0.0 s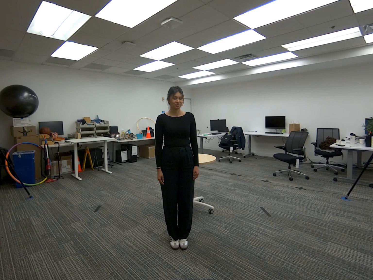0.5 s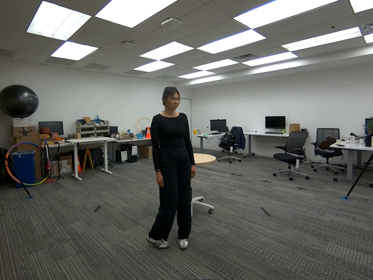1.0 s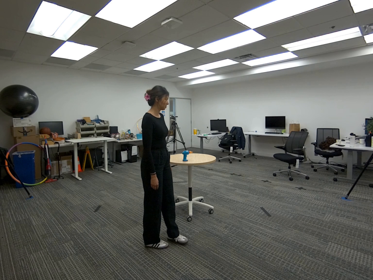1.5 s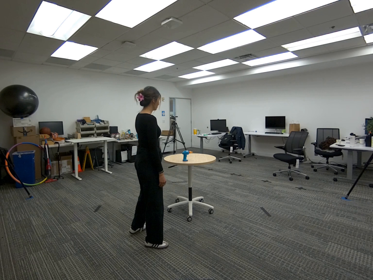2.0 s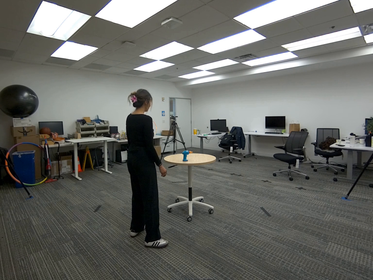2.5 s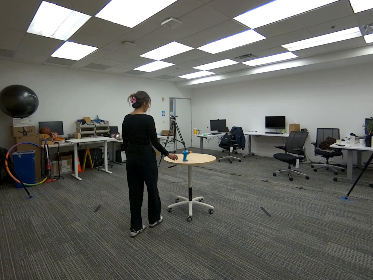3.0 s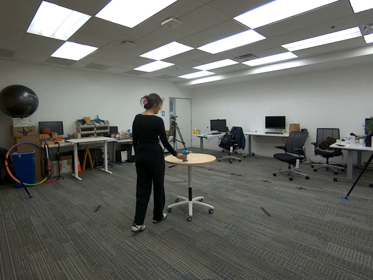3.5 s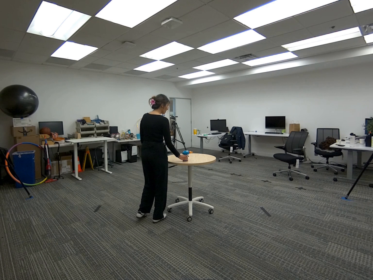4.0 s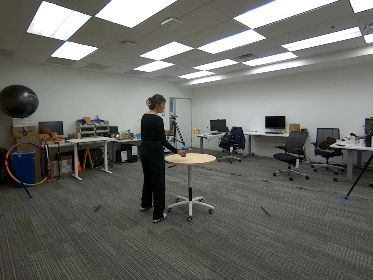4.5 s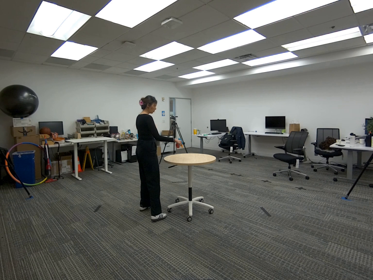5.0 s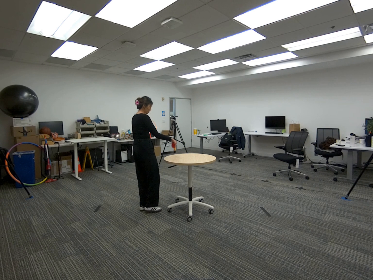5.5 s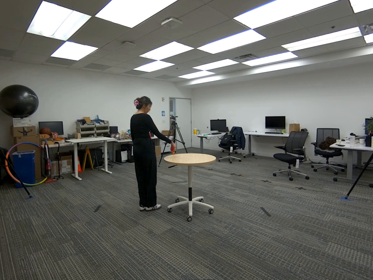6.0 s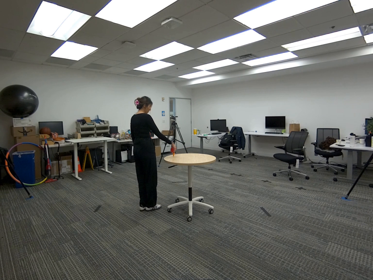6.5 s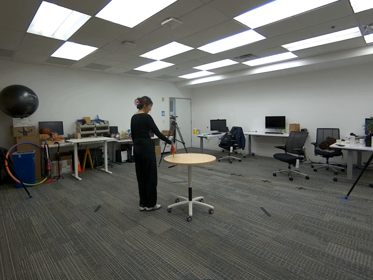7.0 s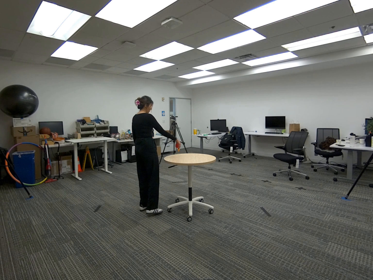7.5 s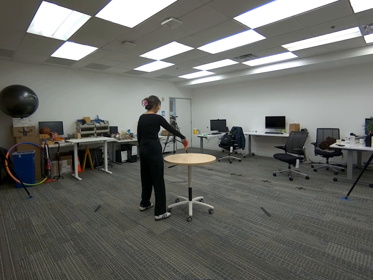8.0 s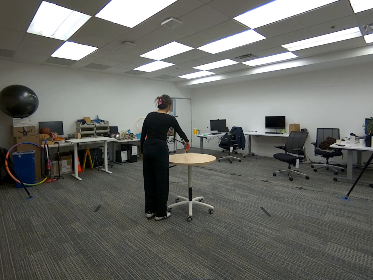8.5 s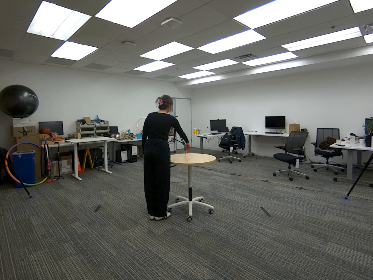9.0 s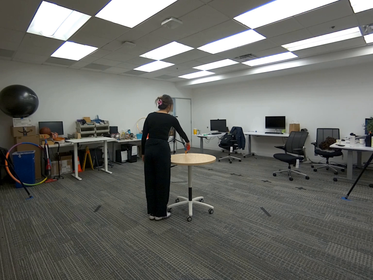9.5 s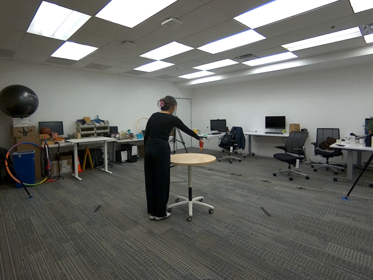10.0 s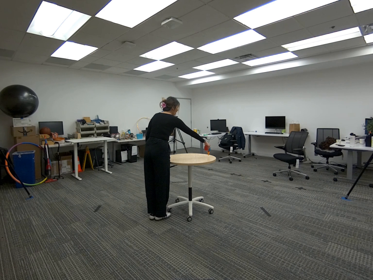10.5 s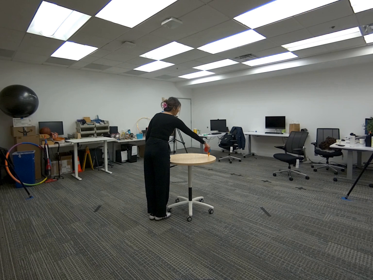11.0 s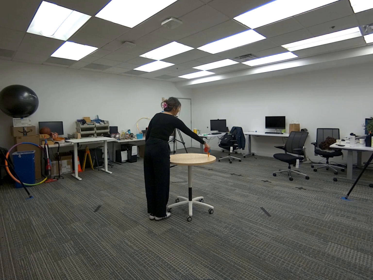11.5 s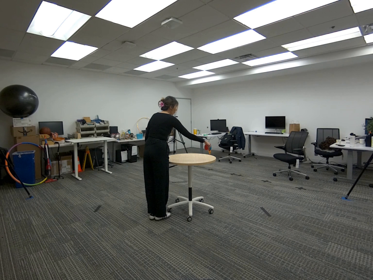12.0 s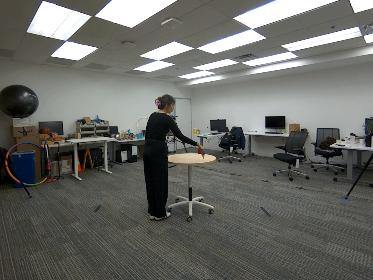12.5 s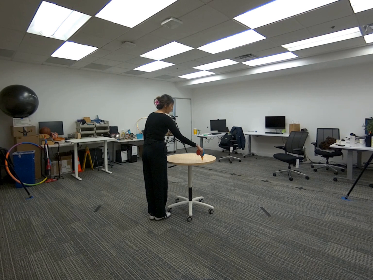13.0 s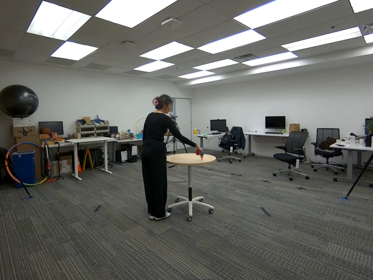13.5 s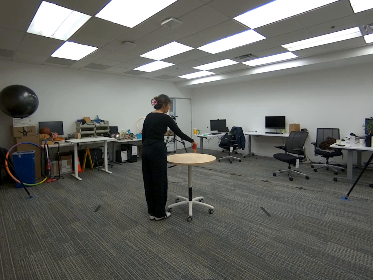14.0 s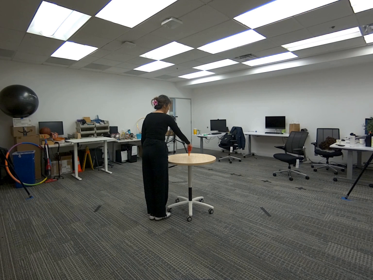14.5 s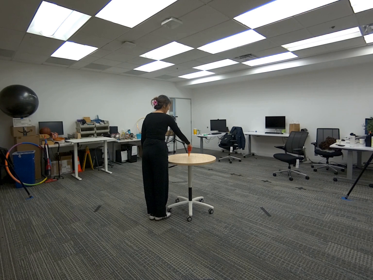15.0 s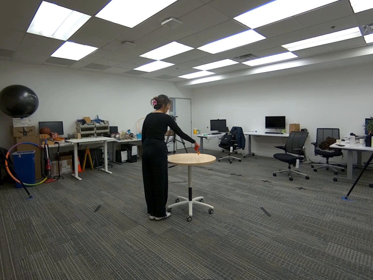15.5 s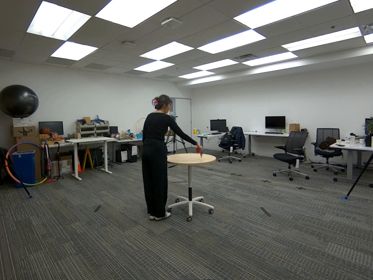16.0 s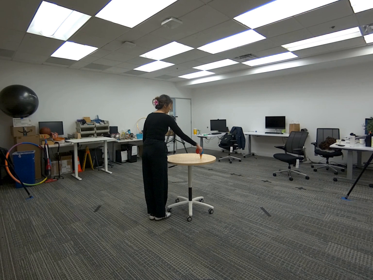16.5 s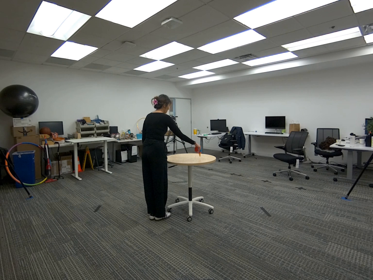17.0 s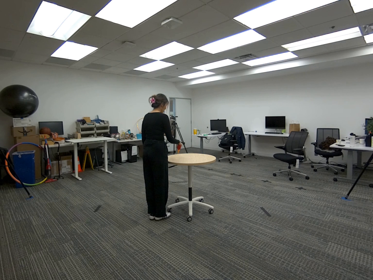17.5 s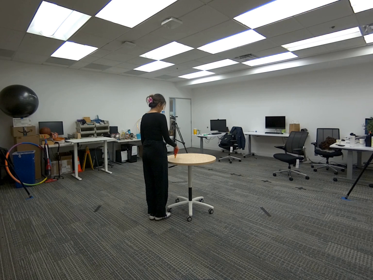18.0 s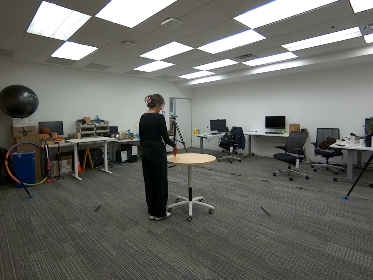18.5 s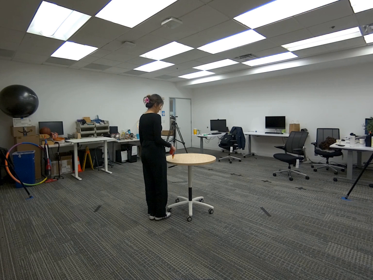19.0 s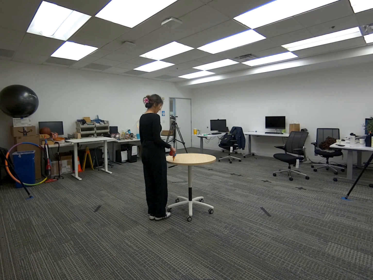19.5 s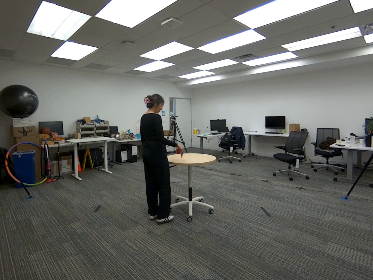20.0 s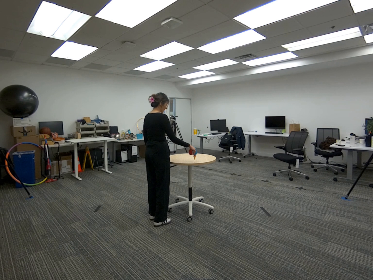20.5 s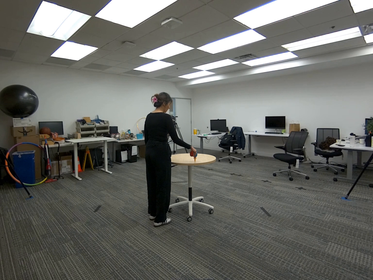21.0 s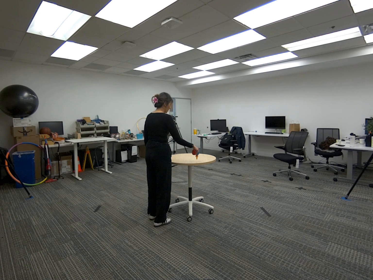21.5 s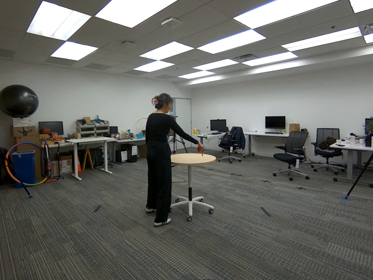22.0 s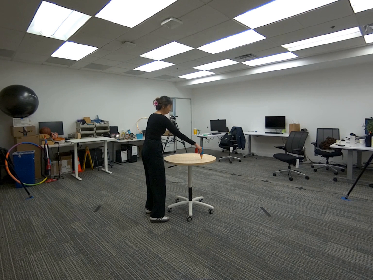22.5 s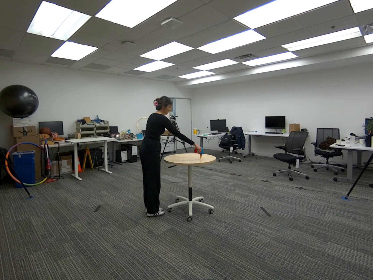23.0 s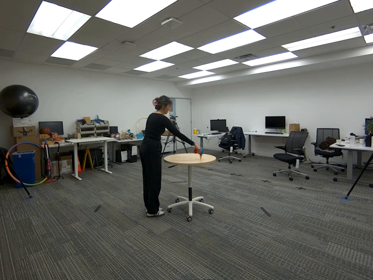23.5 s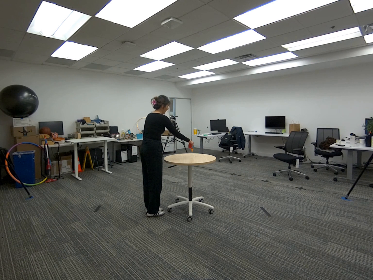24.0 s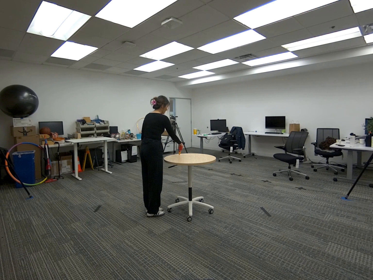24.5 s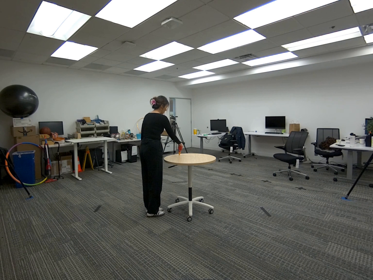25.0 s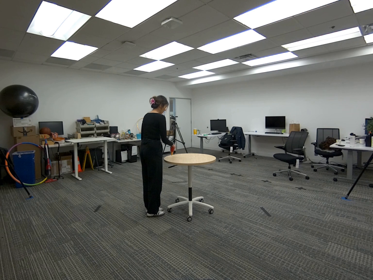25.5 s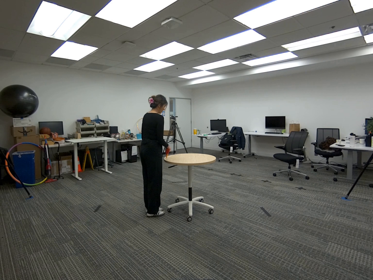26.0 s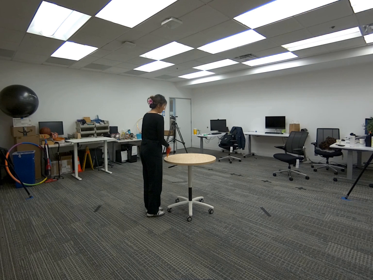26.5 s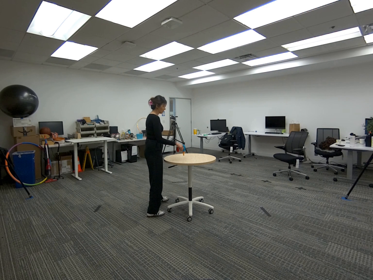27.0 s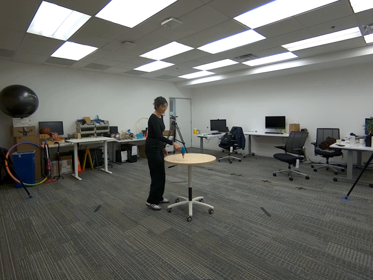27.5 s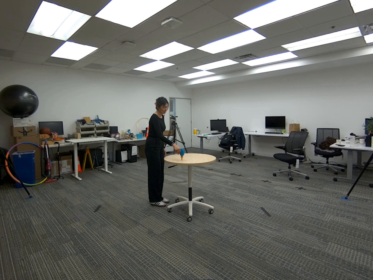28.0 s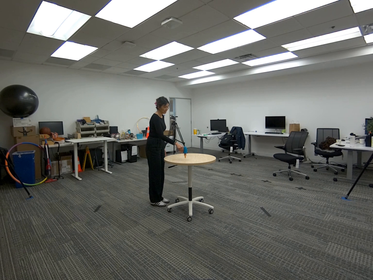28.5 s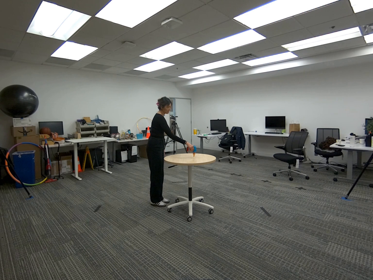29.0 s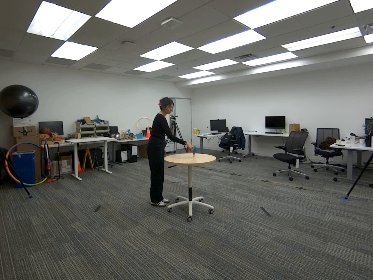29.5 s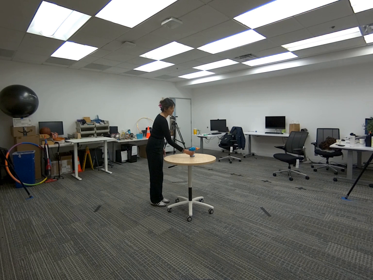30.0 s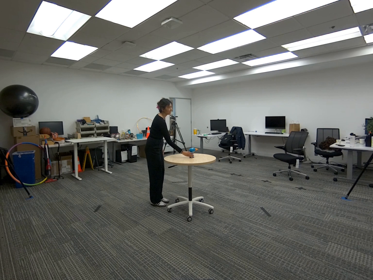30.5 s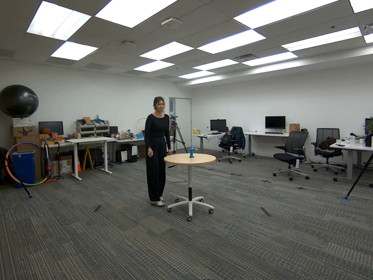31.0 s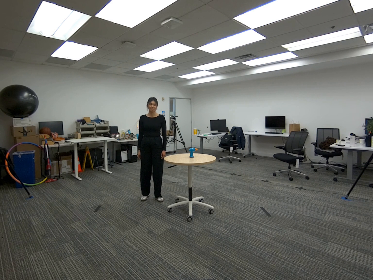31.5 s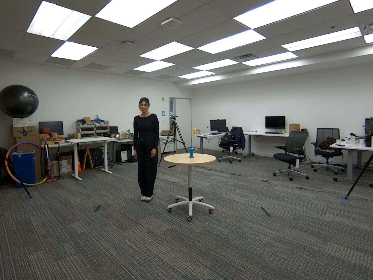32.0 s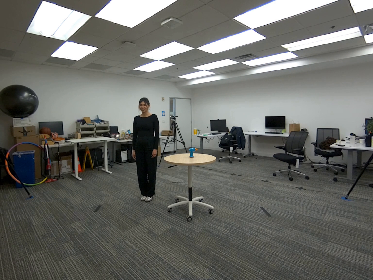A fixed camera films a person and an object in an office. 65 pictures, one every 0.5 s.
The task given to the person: Walk over to the toy drill on the round table and preform drilling motions on the top of the round table. Place the drill on the desk when complete.
